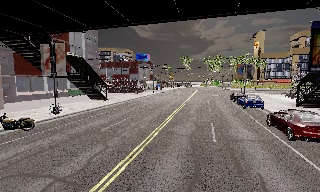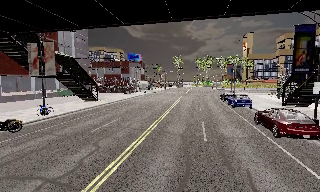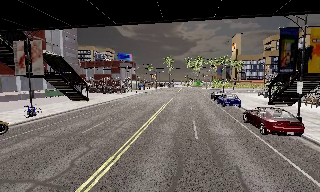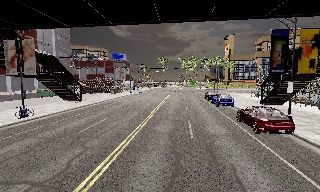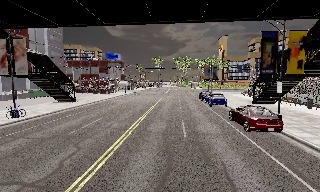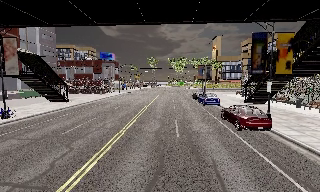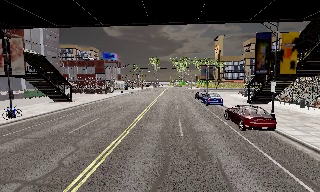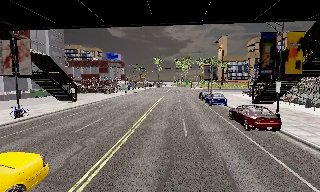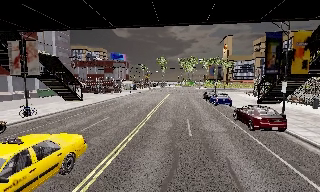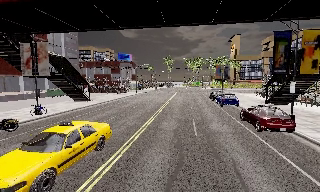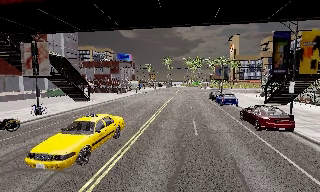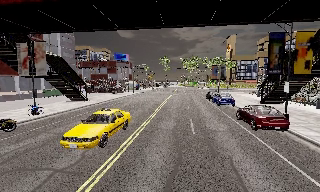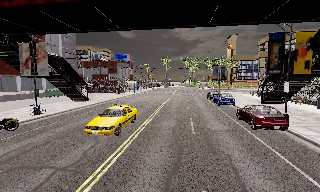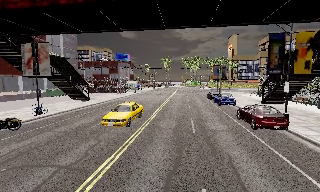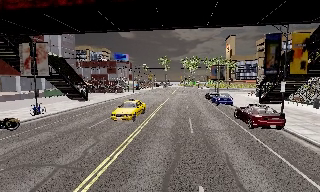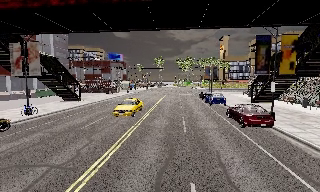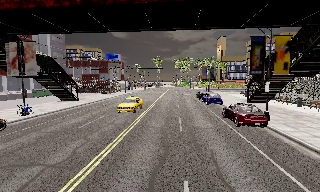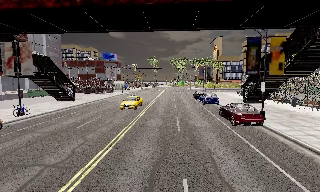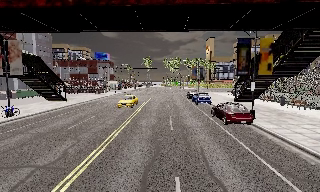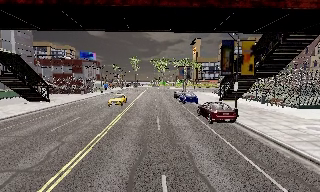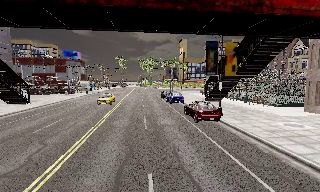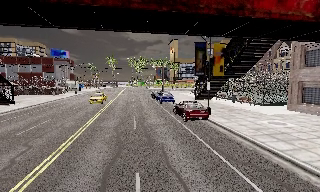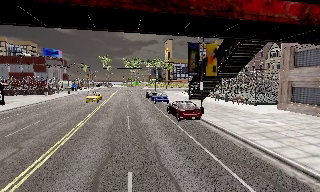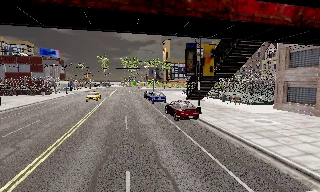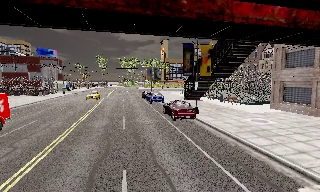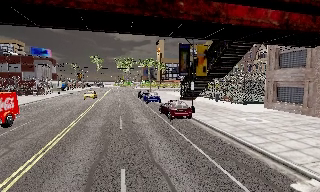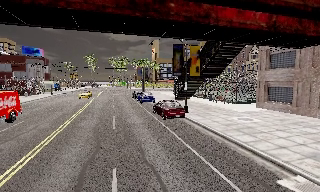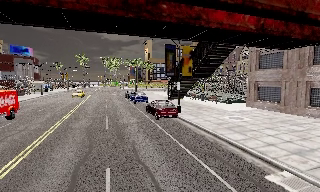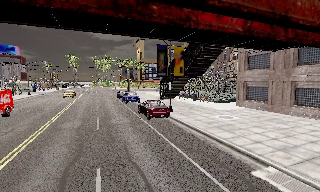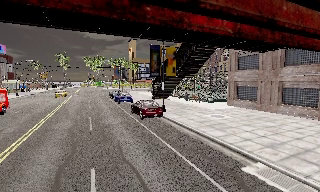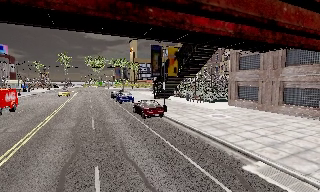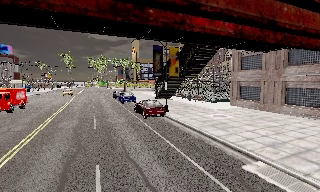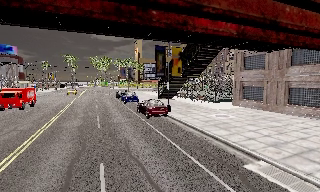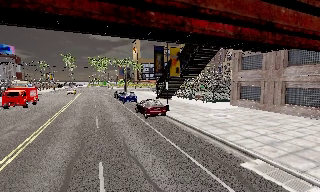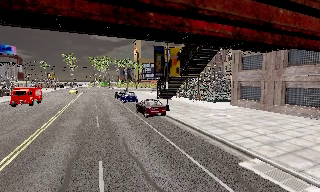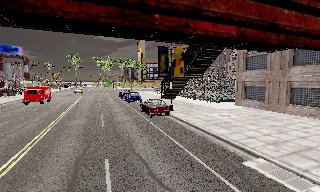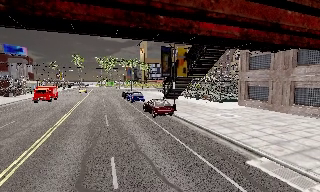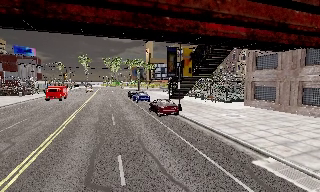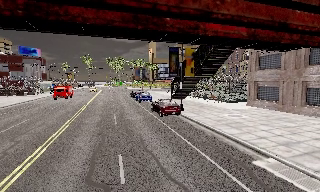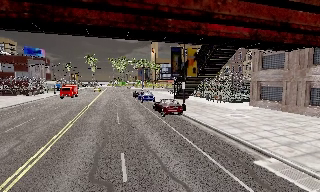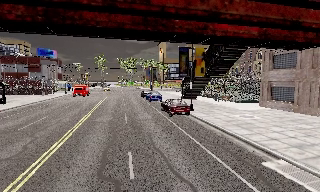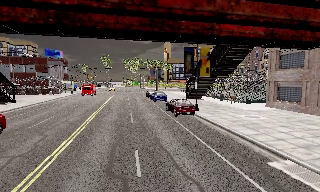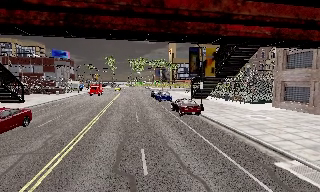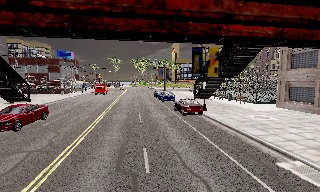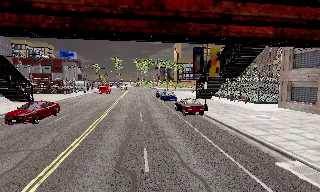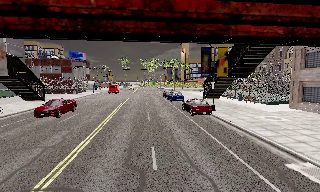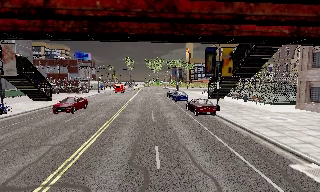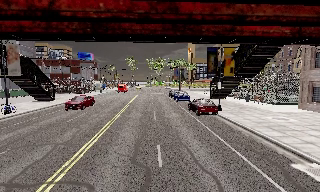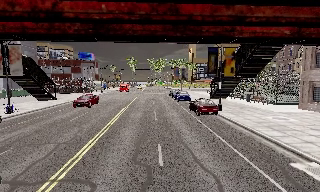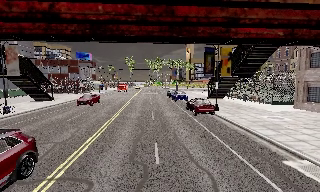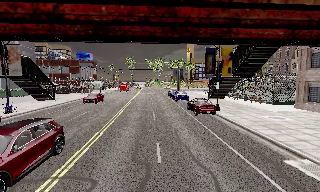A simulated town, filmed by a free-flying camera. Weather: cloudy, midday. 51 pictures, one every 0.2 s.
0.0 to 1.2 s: The camera pans to its right, which is clockwise from overhead, by about 10 degrees. It travels backward, about 0.5 m, so what stands in front gets smaller.
1.2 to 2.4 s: The camera travels backward, about 0.5 m, so what stands in front gets smaller.
2.4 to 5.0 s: The camera pans to its right, which is clockwise from overhead, by about 25 degrees. It travels backward and to its right, about 1.5 m, so what stands in front gets smaller.
5.0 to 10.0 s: The camera swings to its left by about 10 degrees, and the scene slides to the right. It travels backward, about 2.5 m, so what stands in front gets smaller.
The film runs backward here.
